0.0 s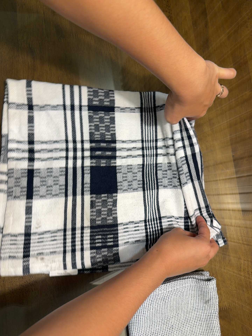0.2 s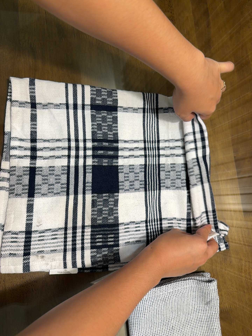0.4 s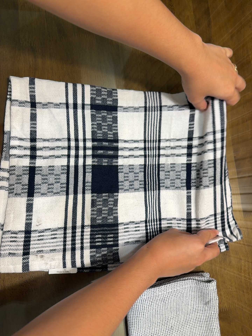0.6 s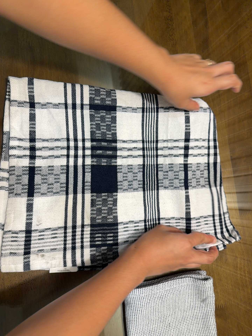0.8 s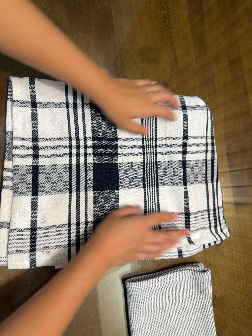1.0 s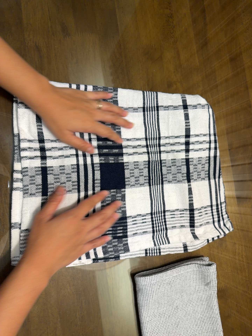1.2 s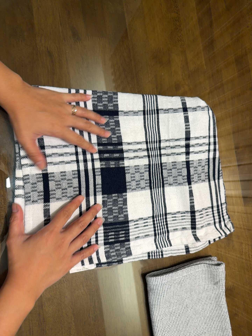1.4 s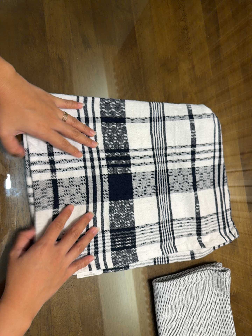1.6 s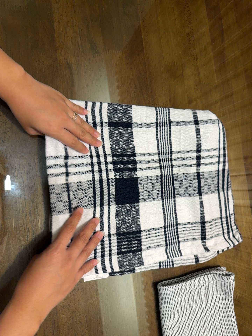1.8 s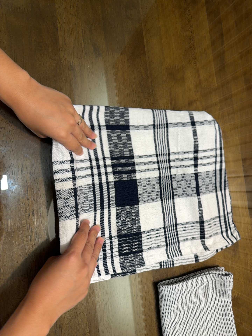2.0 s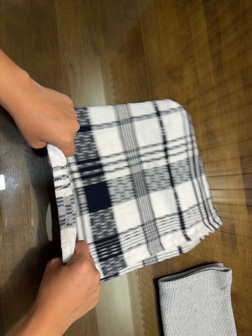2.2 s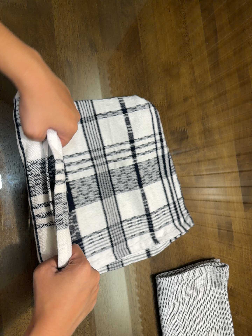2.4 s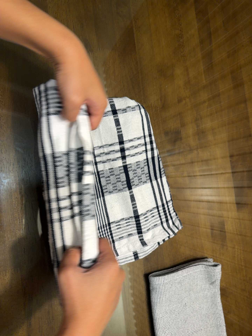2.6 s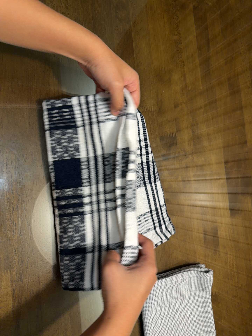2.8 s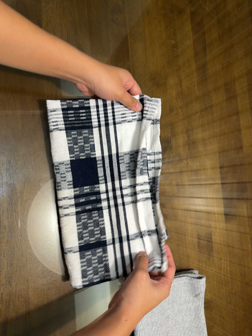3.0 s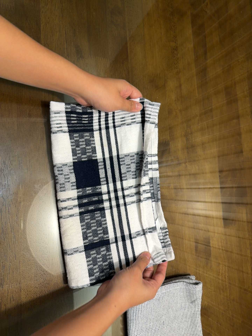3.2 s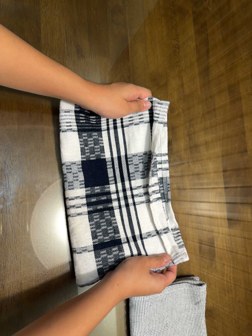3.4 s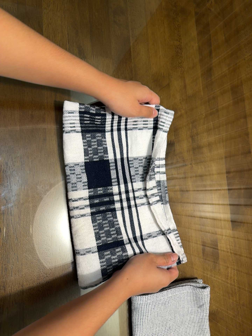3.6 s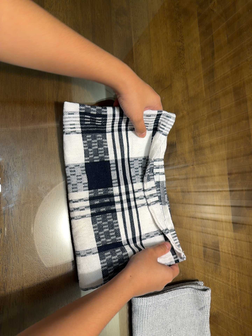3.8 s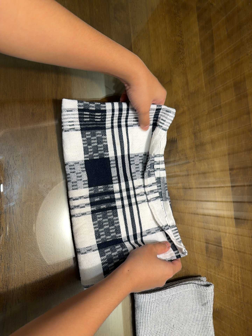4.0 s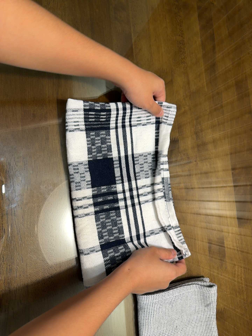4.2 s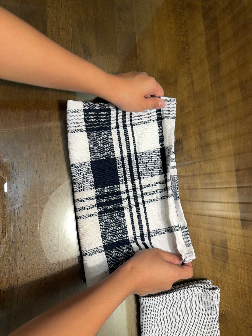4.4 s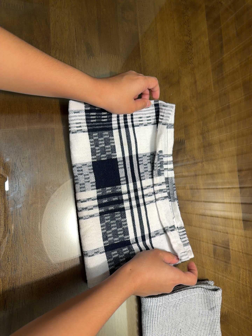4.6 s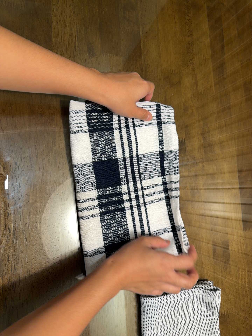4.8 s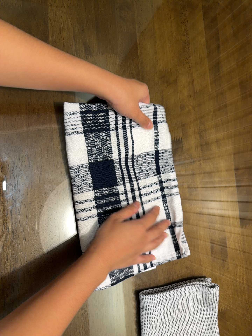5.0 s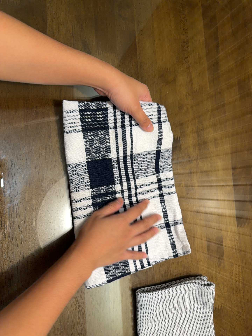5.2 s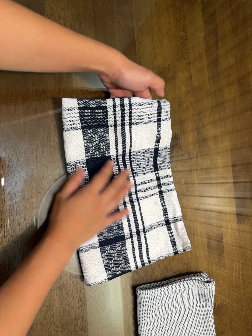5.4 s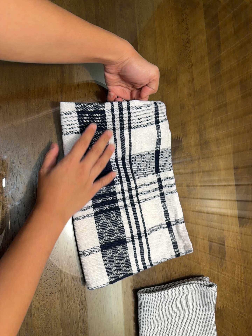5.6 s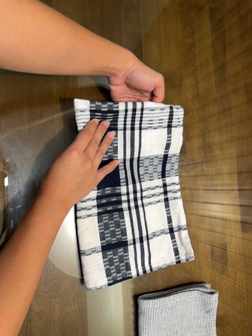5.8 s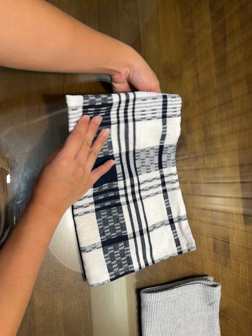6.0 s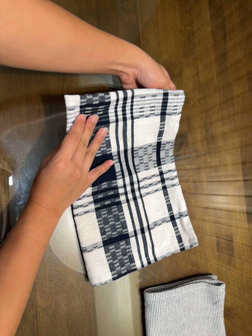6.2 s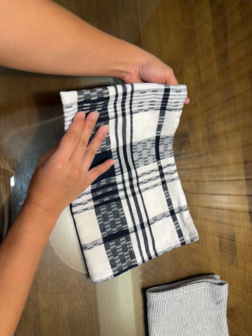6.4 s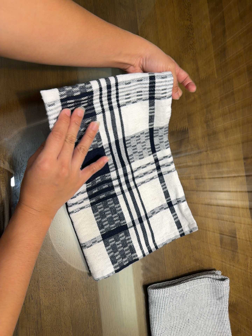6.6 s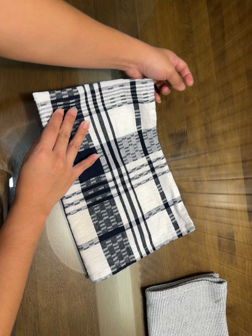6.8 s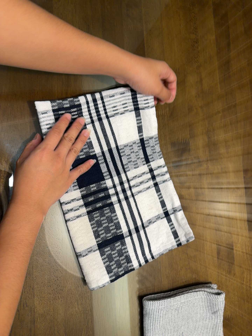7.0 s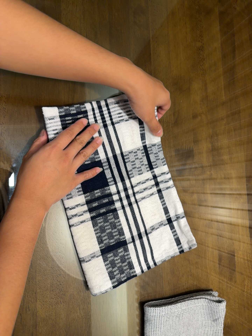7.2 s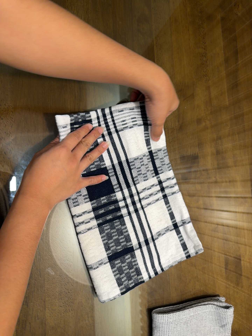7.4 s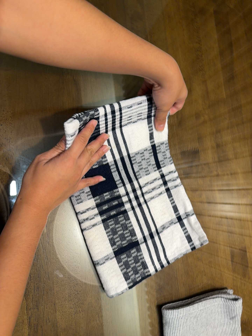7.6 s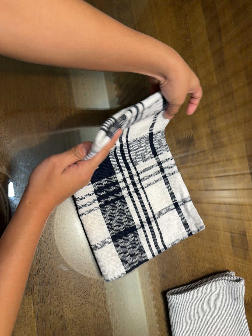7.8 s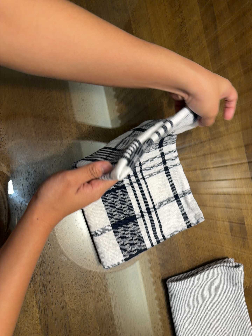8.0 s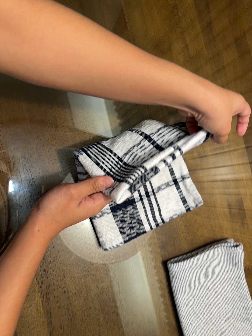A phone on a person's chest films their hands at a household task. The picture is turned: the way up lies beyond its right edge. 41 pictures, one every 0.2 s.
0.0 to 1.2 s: The camera travels to its left, about 7 cm.
1.2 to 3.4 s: The camera shifts only a little, or ends up much as it began.
3.4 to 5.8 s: The camera shifts only a little, or ends up much as it began.
5.8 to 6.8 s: The camera shifts only a little, or ends up much as it began.
6.8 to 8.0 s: The camera rolls about its line of sight by about 10 degrees, and the scene rotates counterclockwise.
The film runs forward here.
